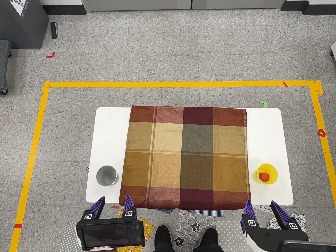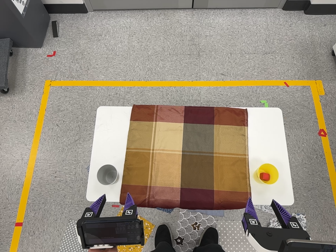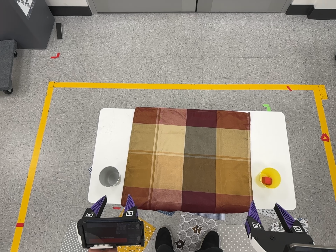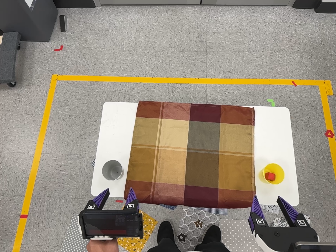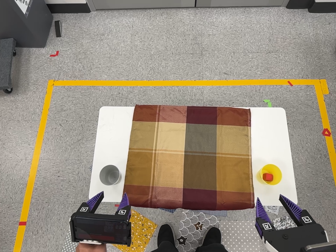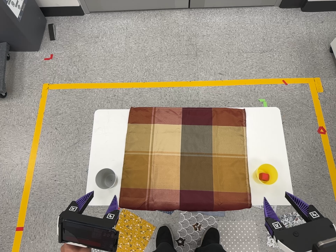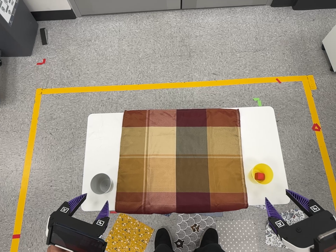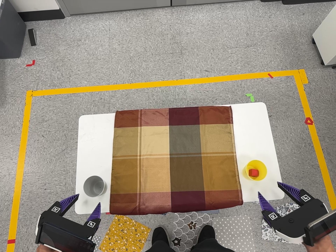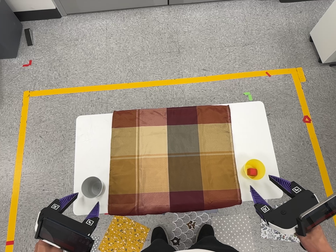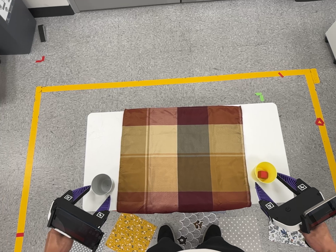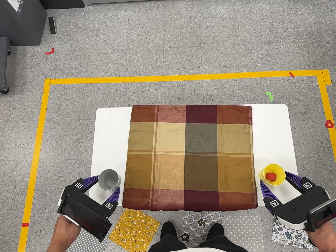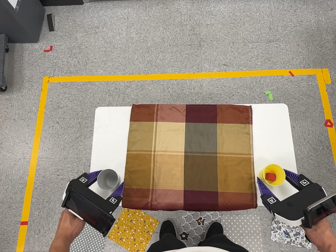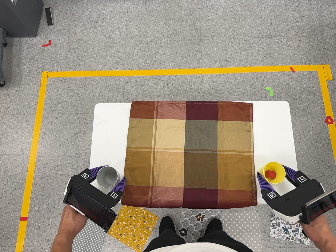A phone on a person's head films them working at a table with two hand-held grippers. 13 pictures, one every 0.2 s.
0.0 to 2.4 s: The camera travels toward the top of its view and forward, about 7 cm.
The film runs forward here.
